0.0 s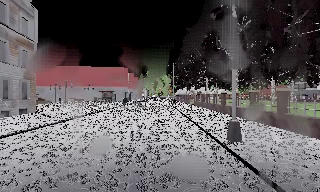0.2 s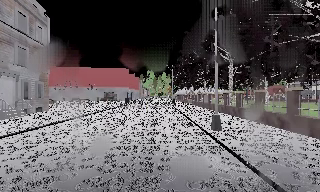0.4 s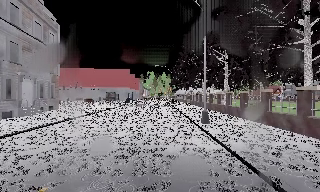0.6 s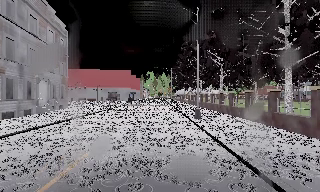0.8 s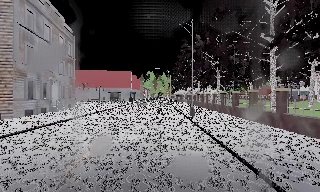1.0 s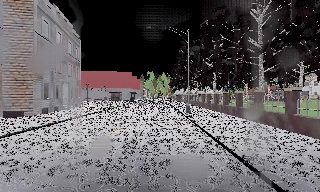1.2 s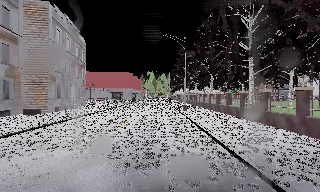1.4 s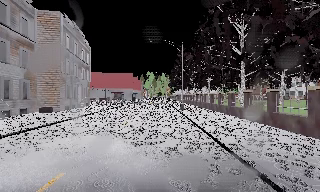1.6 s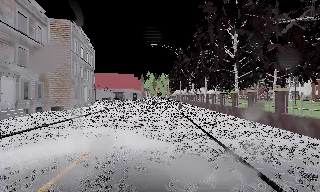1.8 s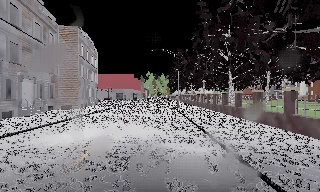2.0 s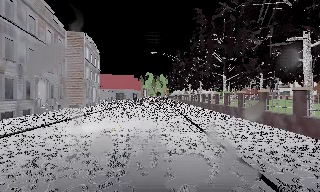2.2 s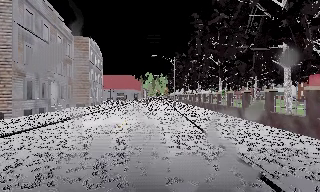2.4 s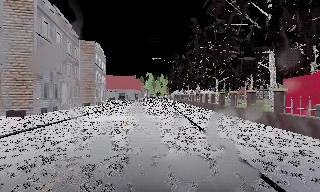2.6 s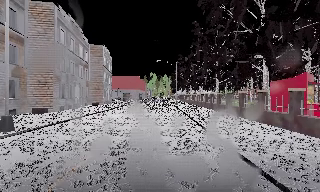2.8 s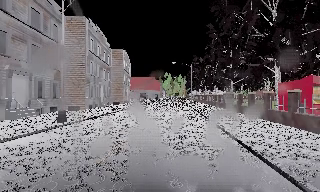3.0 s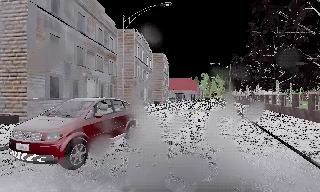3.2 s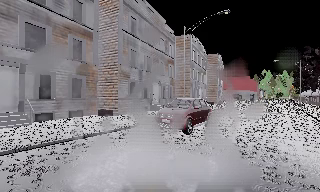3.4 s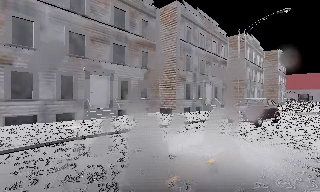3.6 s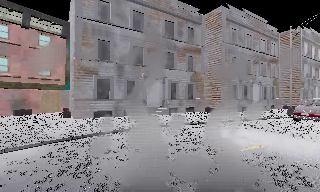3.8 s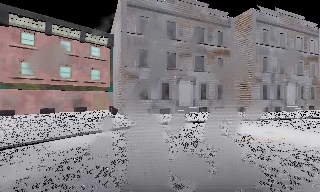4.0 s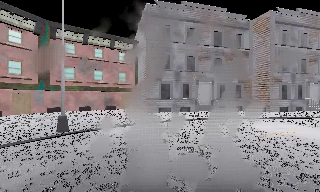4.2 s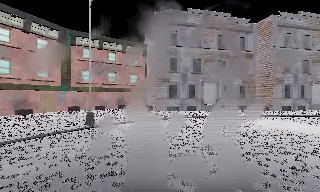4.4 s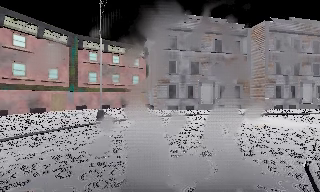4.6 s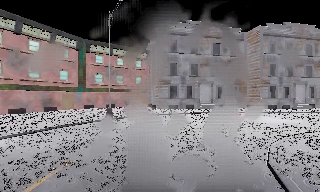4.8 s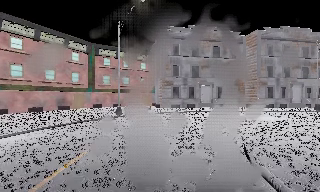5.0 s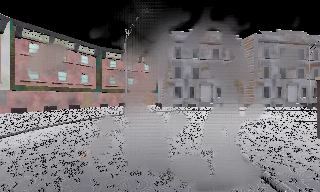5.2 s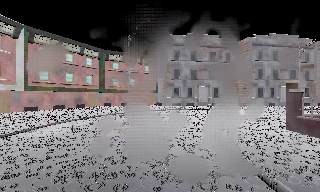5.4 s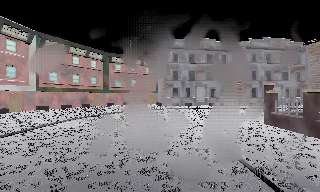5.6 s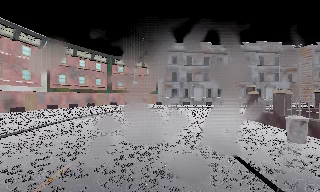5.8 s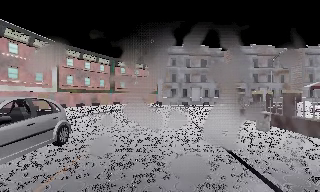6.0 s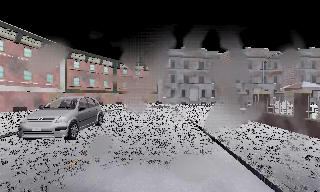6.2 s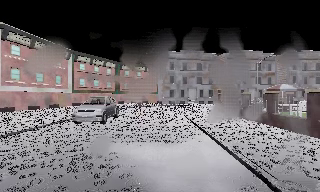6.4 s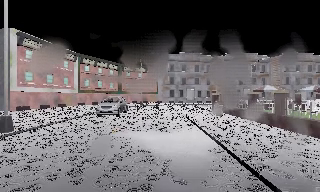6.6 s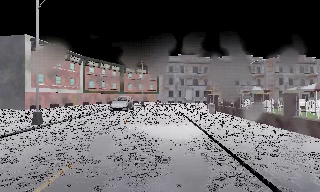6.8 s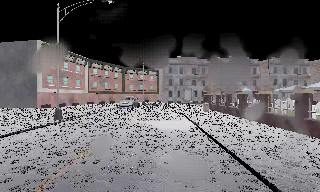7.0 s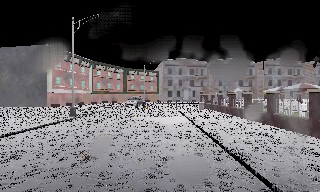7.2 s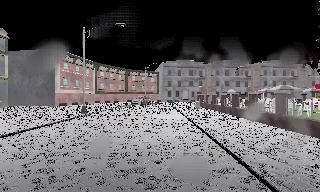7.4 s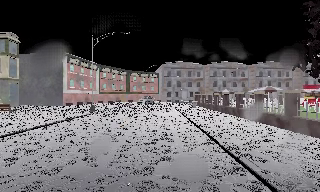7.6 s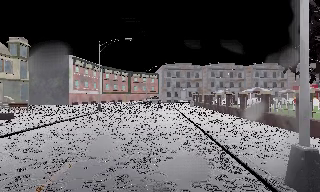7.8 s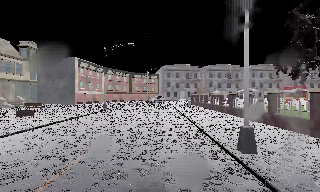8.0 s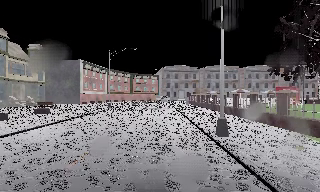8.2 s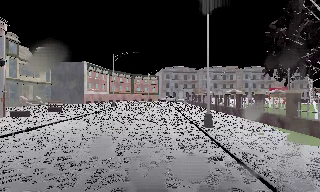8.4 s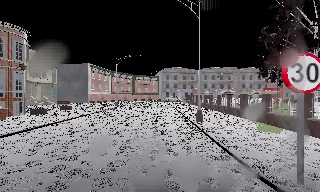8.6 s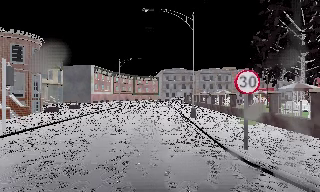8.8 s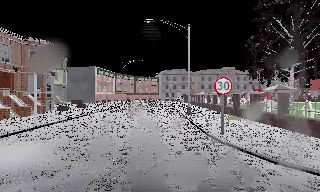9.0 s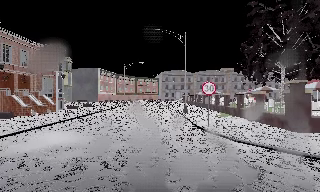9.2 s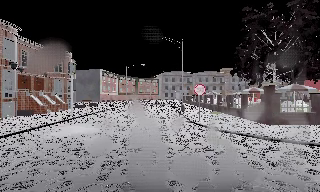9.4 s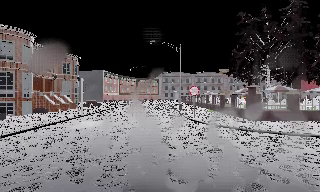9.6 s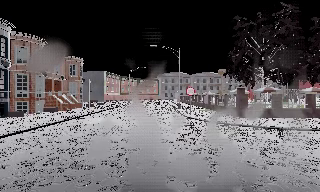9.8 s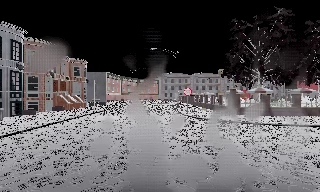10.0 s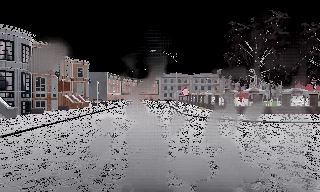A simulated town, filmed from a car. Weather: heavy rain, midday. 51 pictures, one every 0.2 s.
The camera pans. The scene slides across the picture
to the right.
The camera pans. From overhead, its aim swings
counterclockwise.
0.0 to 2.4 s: The camera travels backward, about 20 m, so what stands in front gets smaller.
2.4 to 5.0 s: The scene slides to the right, as the camera pans about 90 degrees to its left. It travels backward, about 20 m.
5.0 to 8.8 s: The camera travels backward, about 30 m, so what stands in front gets smaller.
8.8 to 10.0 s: The camera travels backward, about 9 m, so what stands in front gets smaller. It loses speed.
The film runs backward here.
